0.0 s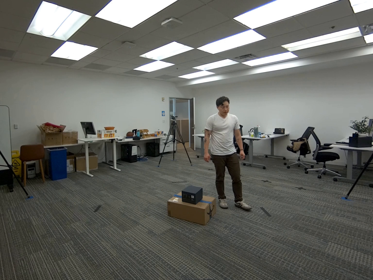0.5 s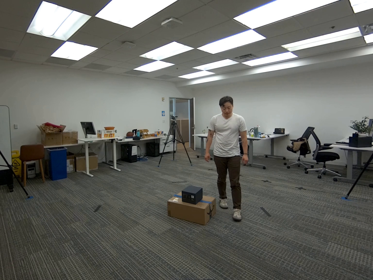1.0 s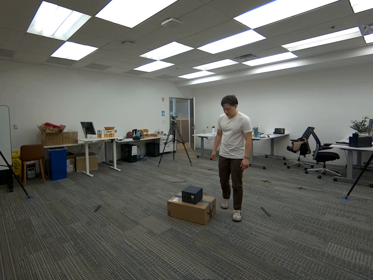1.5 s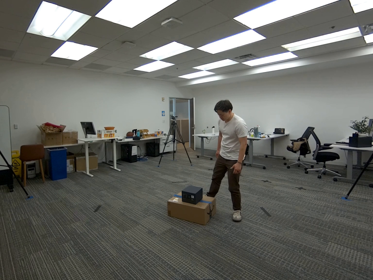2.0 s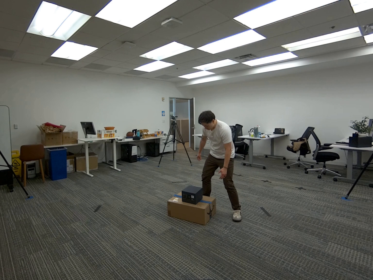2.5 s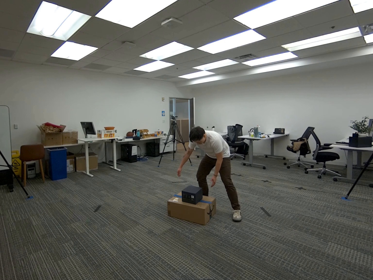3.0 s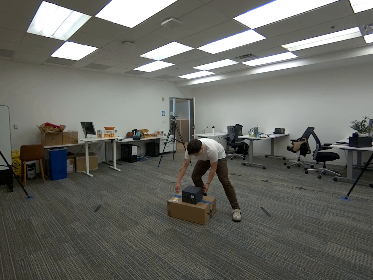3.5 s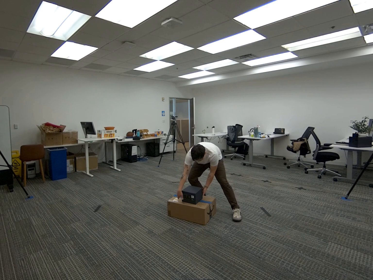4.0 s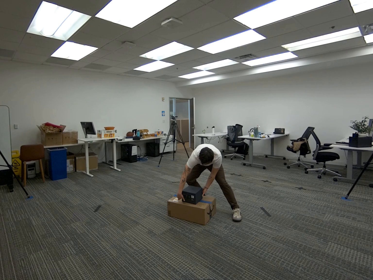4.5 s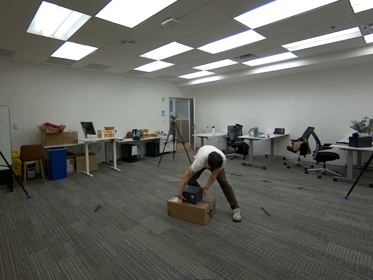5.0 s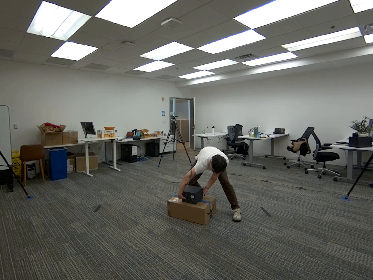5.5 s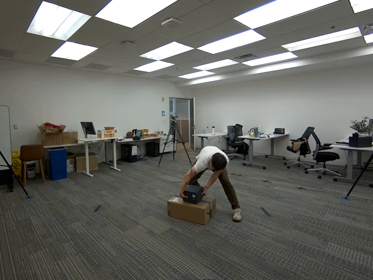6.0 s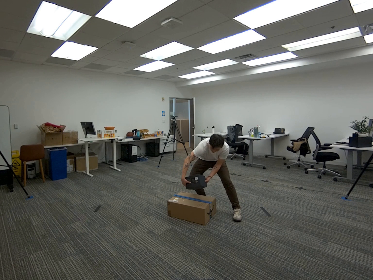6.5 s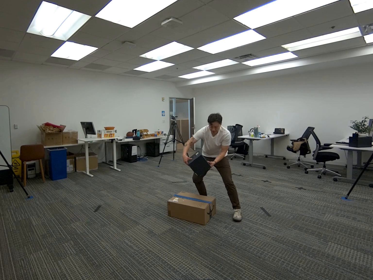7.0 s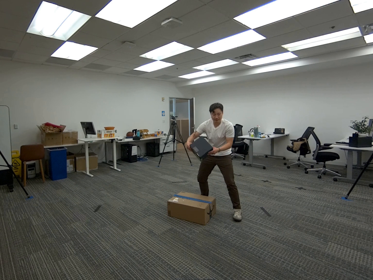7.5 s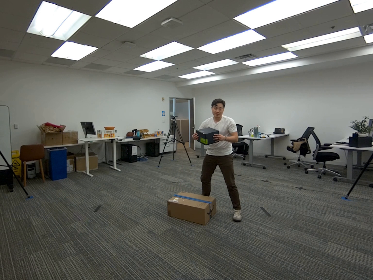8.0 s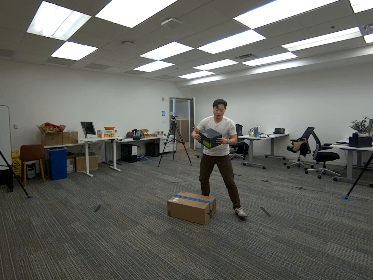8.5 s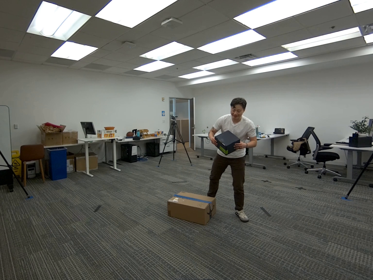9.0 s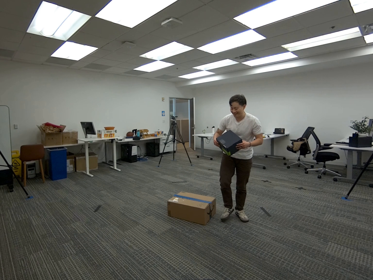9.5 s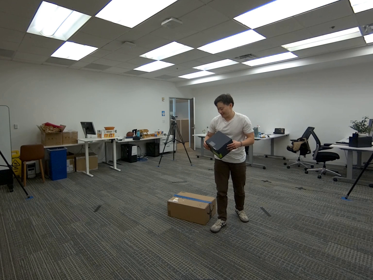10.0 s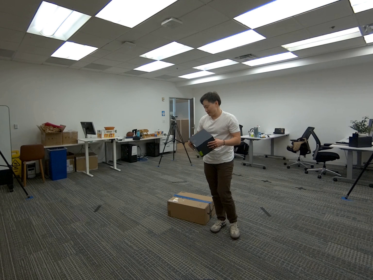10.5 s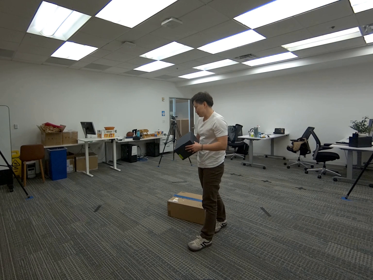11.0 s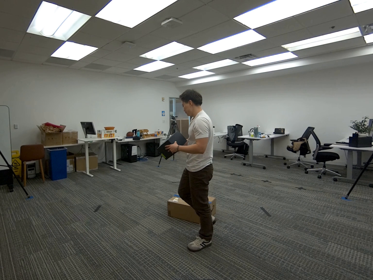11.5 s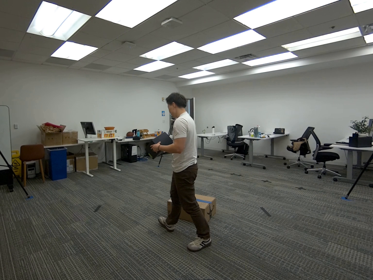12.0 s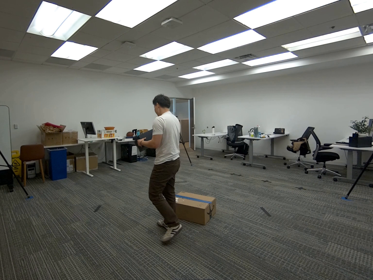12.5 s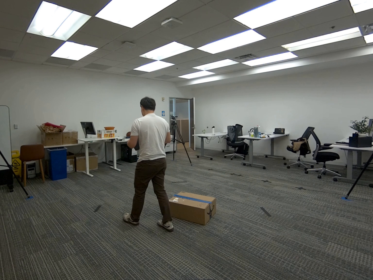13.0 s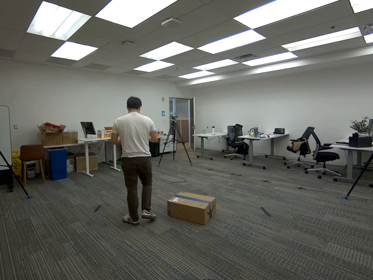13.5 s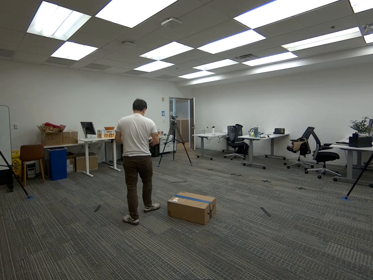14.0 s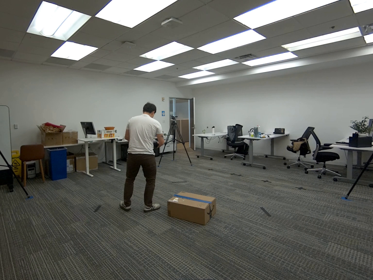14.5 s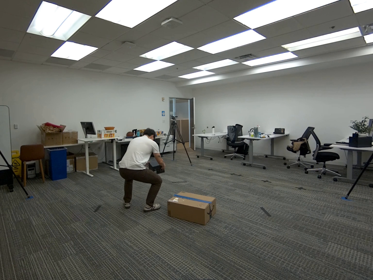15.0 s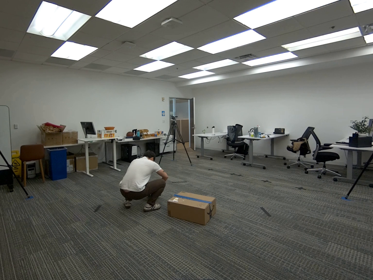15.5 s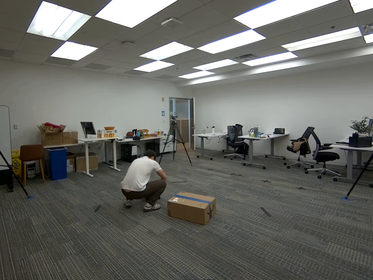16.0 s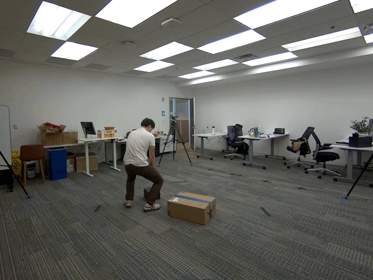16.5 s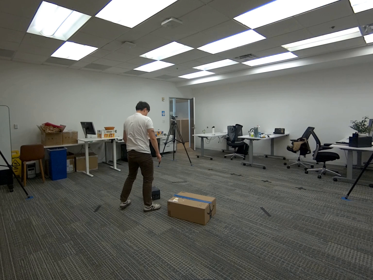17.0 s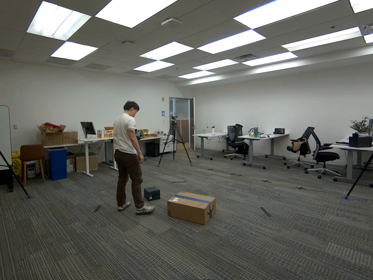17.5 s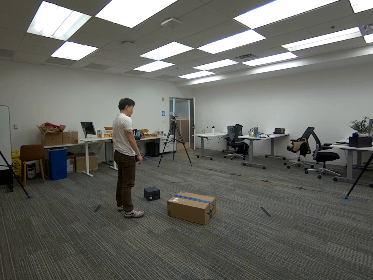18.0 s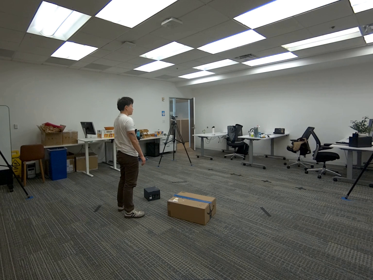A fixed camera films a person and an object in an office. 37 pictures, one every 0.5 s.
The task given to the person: Walk to the black square box from the big brown cardboard box, pick up the black square box with both hands, and place the black square box to the ground.
